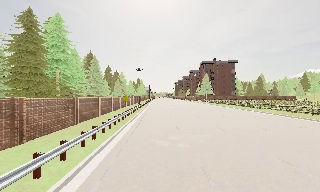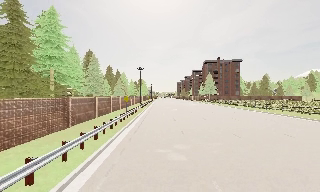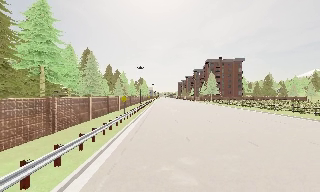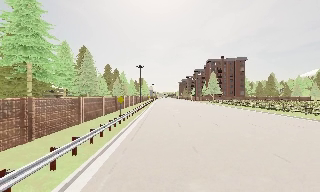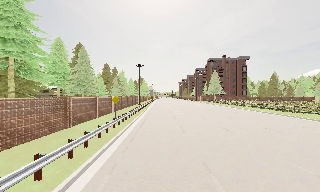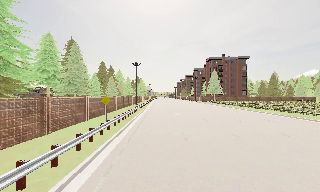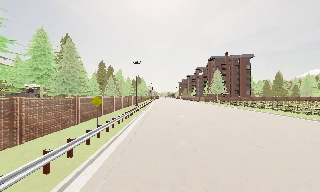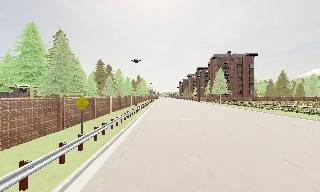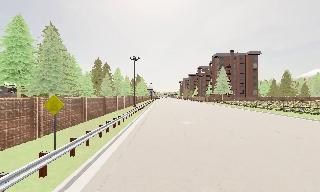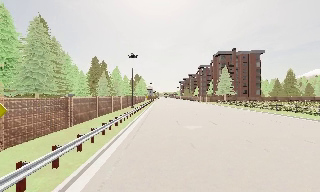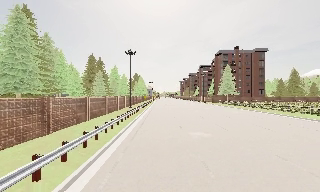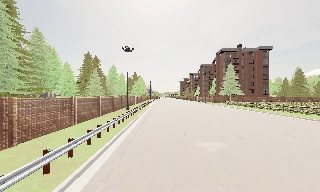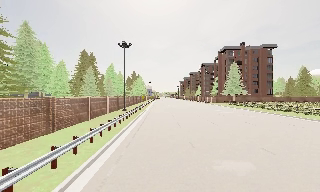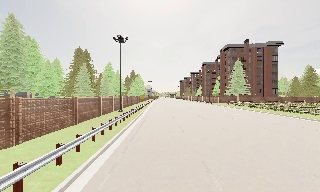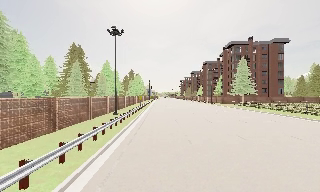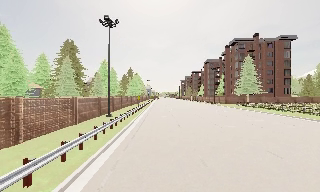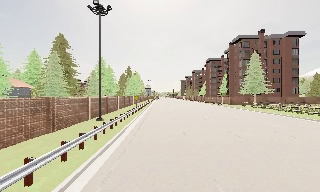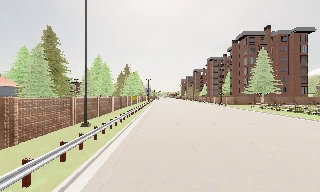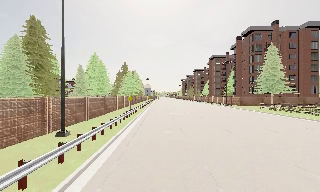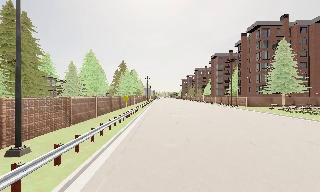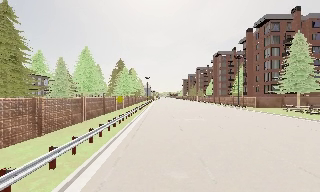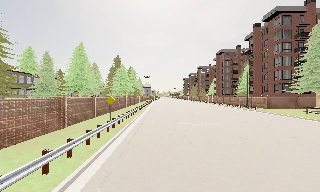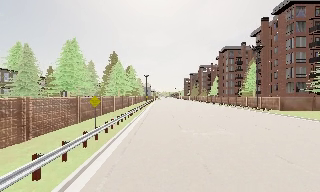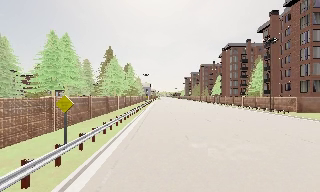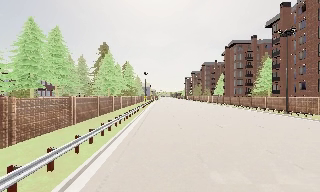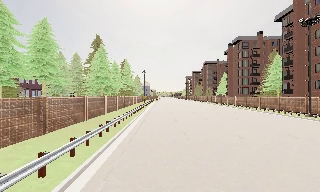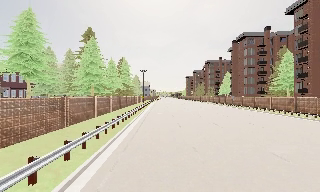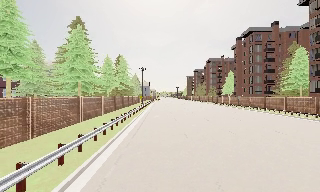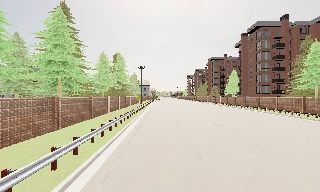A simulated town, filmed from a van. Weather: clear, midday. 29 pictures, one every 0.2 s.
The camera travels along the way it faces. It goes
forward.
0.0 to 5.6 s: The camera travels forward, about 80 m, so what stands in front looms larger. It gains speed.
The film runs forward here.
